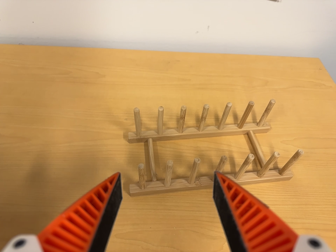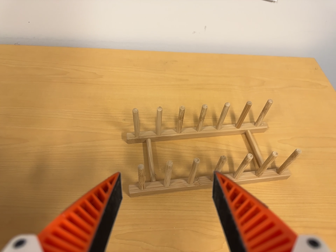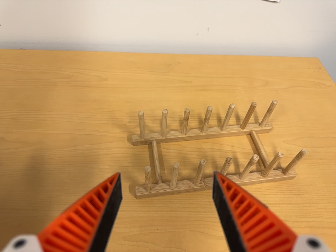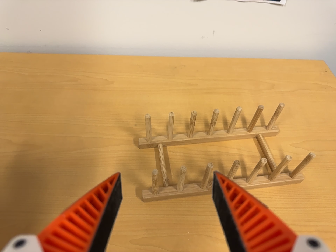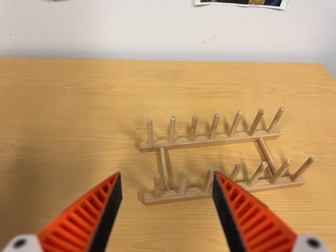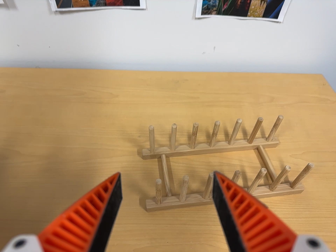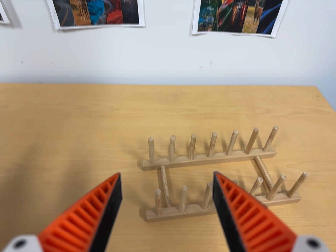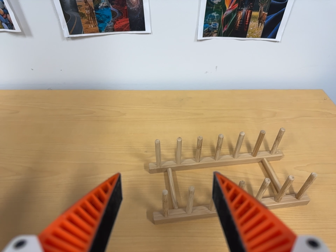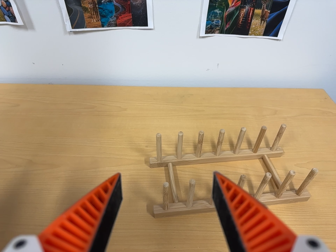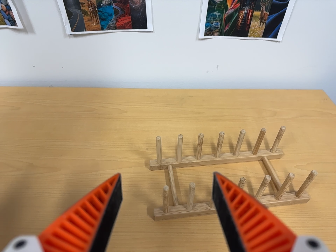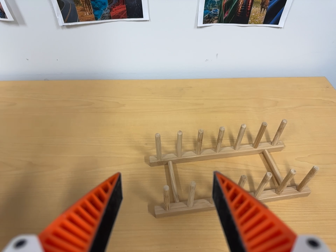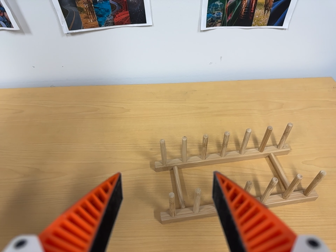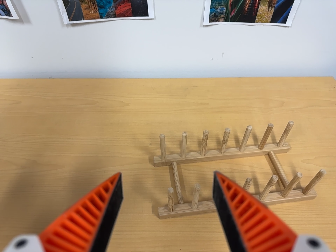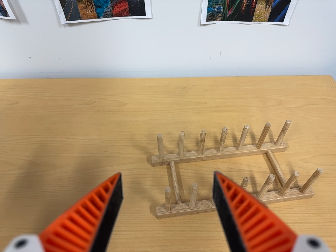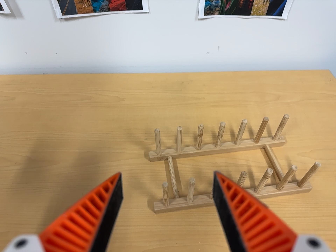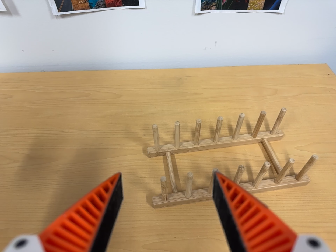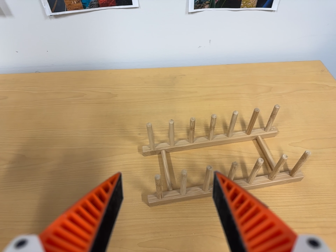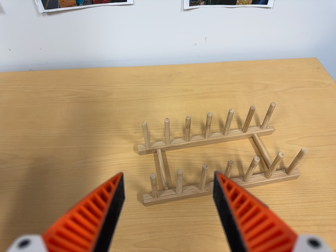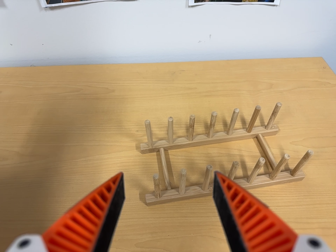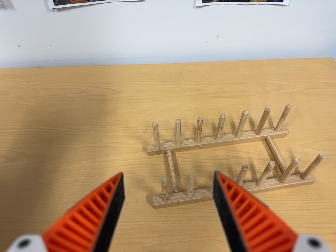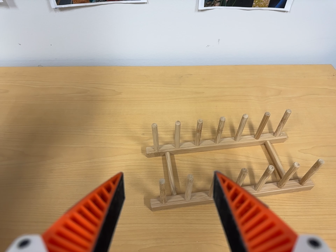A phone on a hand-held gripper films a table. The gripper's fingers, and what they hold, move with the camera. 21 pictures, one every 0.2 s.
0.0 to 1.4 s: The camera's aim tips toward the top of its view by about 10 degrees, and the scene shifts downward.
1.4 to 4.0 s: The camera shifts only a little, or ends up much as it began.
The film runs forward here.
